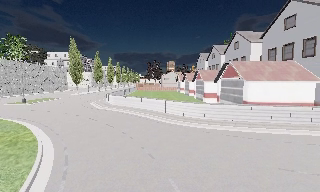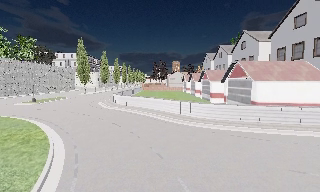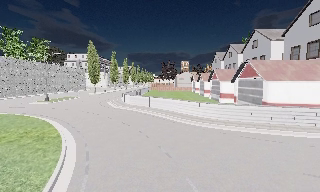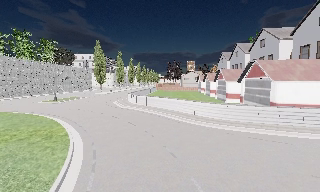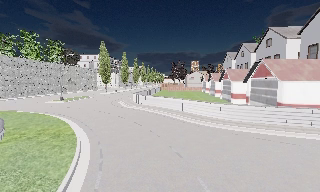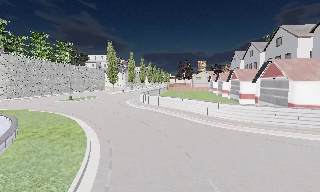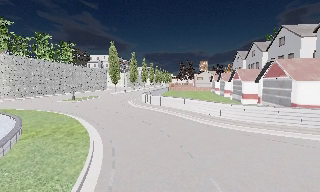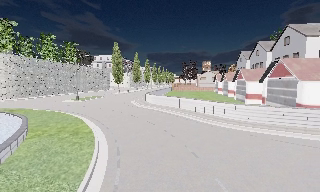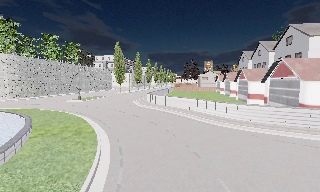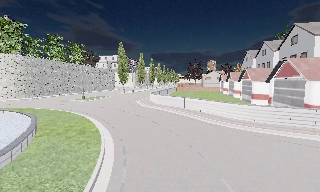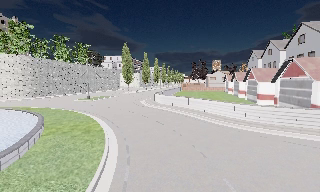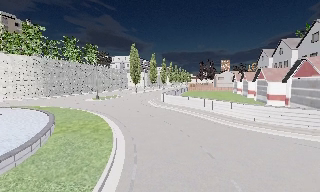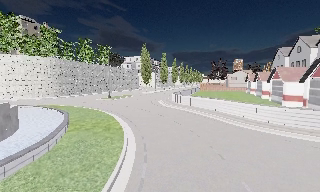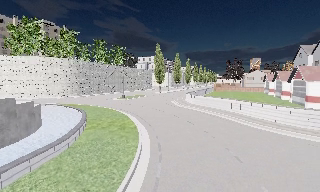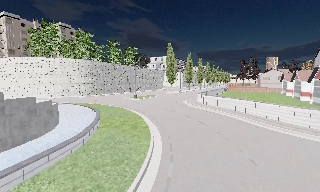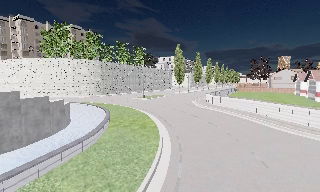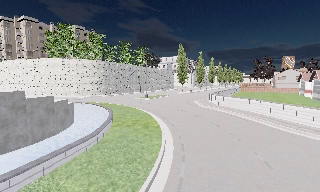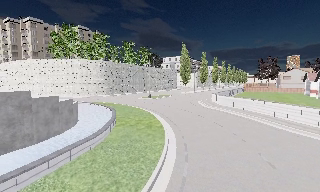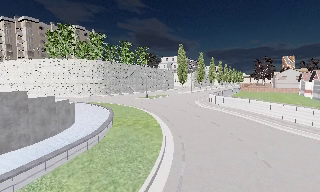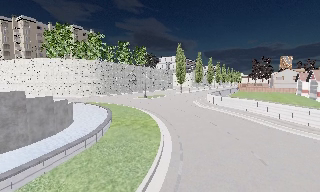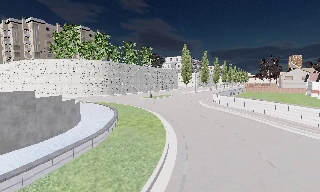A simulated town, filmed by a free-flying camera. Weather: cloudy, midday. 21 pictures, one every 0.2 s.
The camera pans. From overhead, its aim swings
counterclockwise.
The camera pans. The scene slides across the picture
to the right.
0.0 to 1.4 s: The scene slides to the right, as the camera pans about 10 degrees to its left. It travels to its left, about 0.5 m, so close, fixed things drift to the right.
1.4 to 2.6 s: The camera pans to its left, which is counterclockwise from overhead, by about 15 degrees.
2.6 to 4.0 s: The camera shifts only a little, or ends up much as it began.
The film runs backward here.
